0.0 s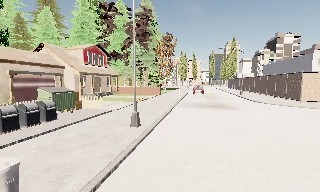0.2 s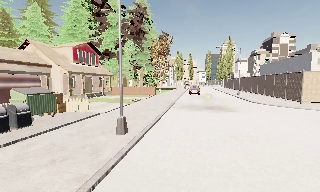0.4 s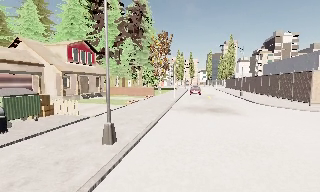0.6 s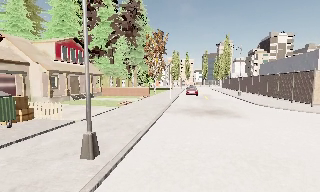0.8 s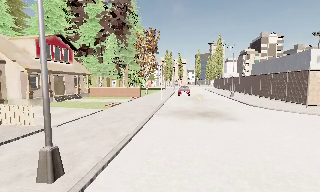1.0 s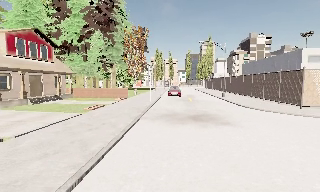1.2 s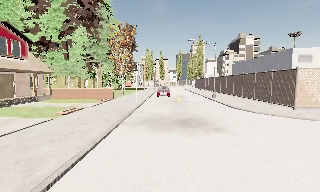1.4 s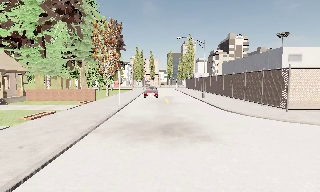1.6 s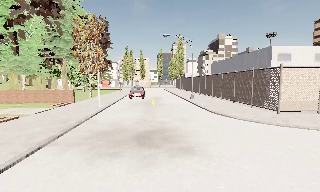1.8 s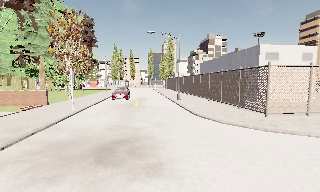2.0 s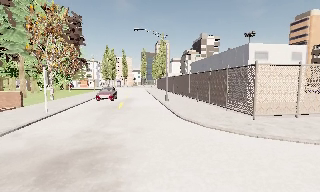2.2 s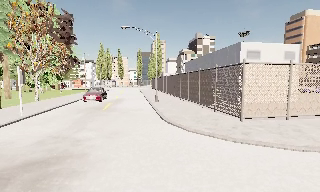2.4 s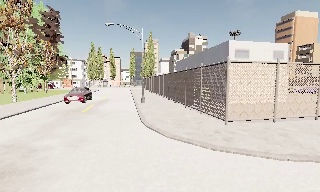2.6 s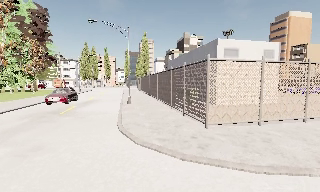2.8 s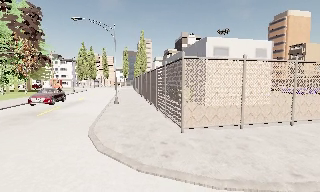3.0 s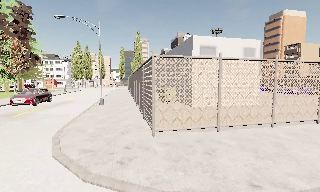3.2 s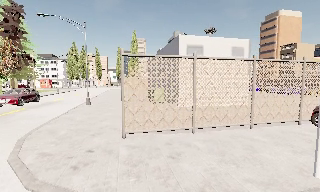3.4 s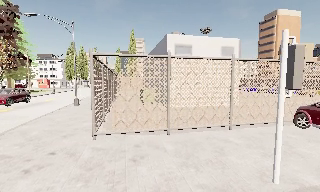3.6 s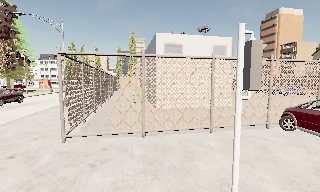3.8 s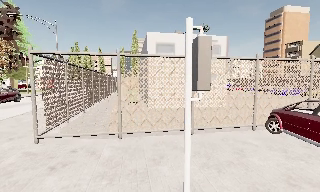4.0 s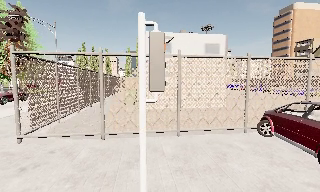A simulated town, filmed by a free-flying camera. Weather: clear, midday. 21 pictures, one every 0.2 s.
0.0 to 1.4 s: The camera pans to its right, which is clockwise from overhead, by about 15 degrees. It travels forward, about 8 m, so what stands in front looms larger.
1.4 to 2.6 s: The camera pans to its right, which is clockwise from overhead, by about 10 degrees. It travels forward and to its right, about 7 m, so what stands in front looms larger.
2.6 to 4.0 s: The camera travels to its right, about 8 m, so close, fixed things drift to the left.
The film runs backward here.
